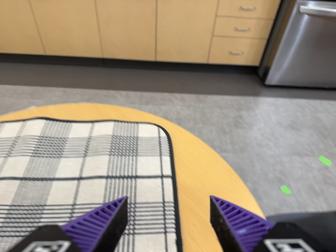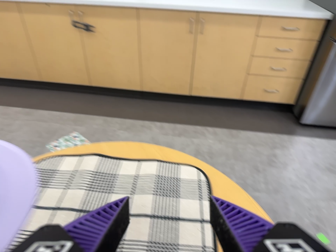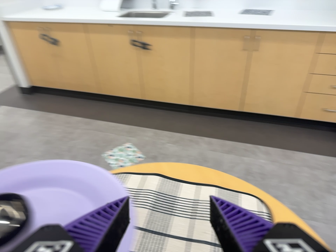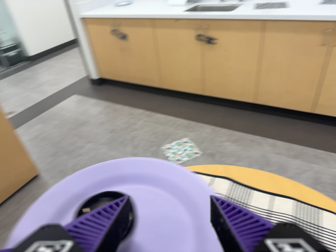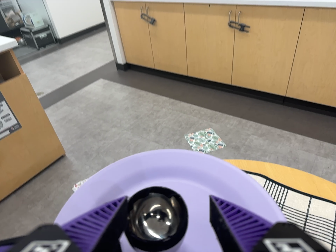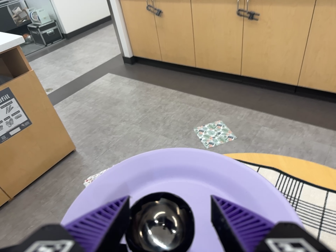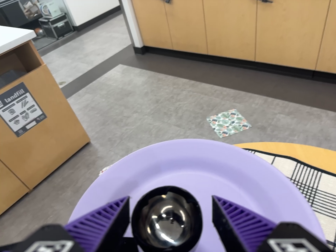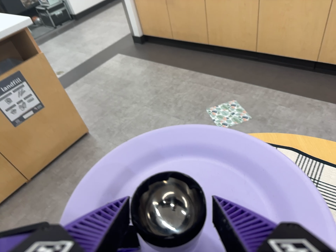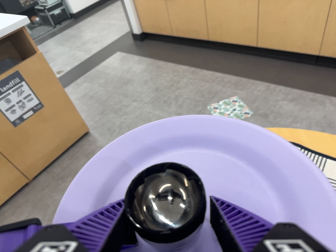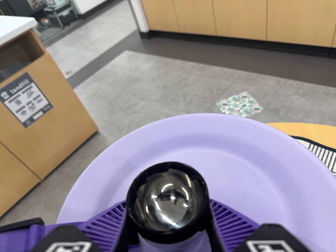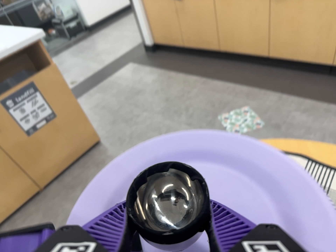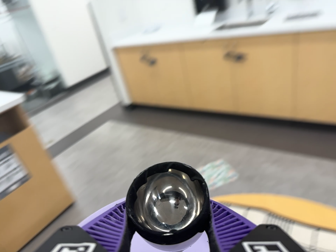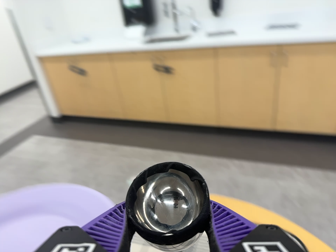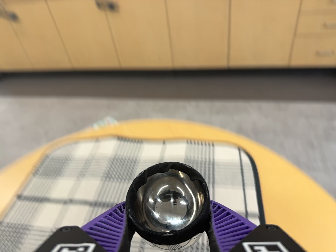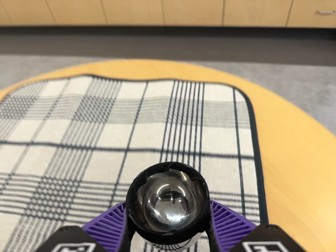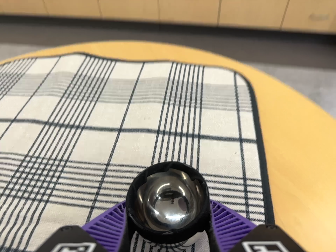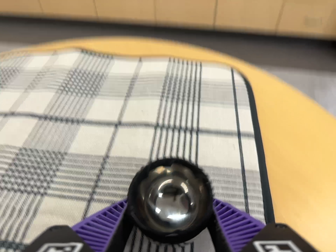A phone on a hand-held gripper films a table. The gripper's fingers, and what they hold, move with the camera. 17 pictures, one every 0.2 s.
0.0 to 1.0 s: The camera swings to its left by about 35 degrees, and the scene slides to the right. It travels to its left and toward the top of its view, about 20 cm, so close, fixed things drift to the right. It rolls about its line of sight by about 15 degrees, and the scene rotates clockwise.
1.0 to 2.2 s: The camera travels to its right, about 7 cm, so close, fixed things drift to the left. Its aim tips toward the top of its view by about 10 degrees, and the scene shifts downward.
2.2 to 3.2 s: The scene slides to the left, as the camera pans about 30 degrees to its right. It travels toward the bottom of its view, forward and to its right, about 30 cm, so close, fixed things drift upward. Its aim tips toward the bottom of its view by about 15 degrees, and the scene shifts upward.
The film runs forward here.
